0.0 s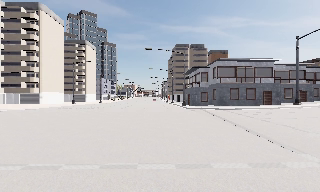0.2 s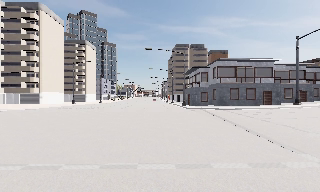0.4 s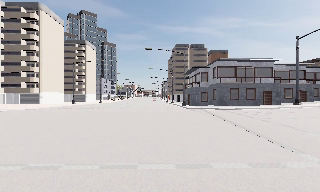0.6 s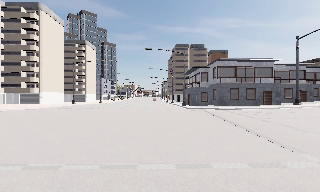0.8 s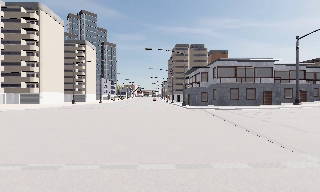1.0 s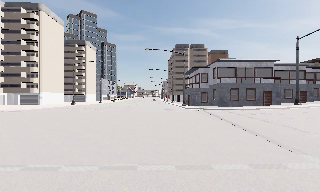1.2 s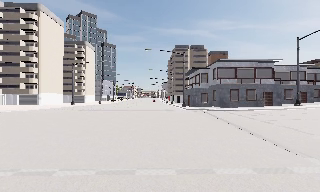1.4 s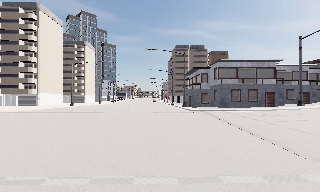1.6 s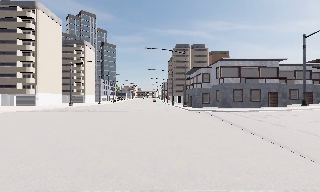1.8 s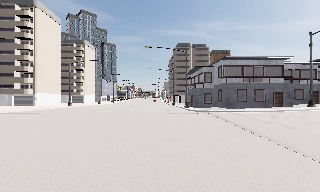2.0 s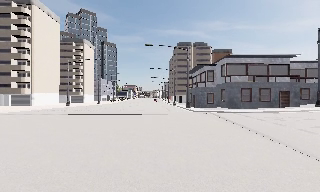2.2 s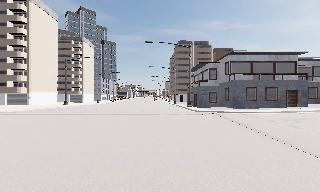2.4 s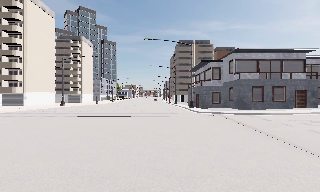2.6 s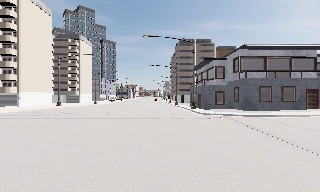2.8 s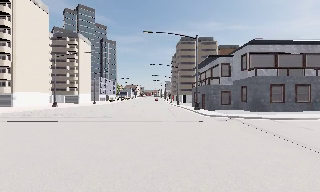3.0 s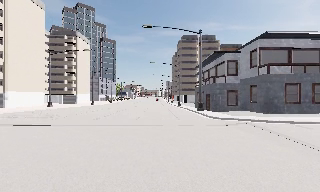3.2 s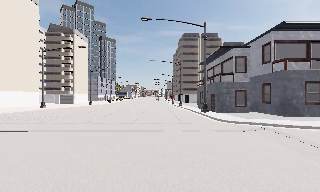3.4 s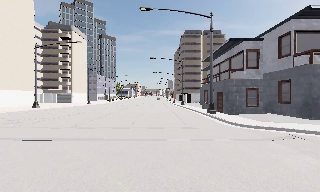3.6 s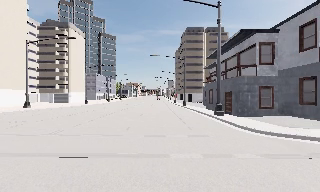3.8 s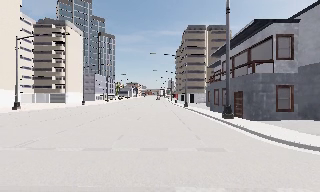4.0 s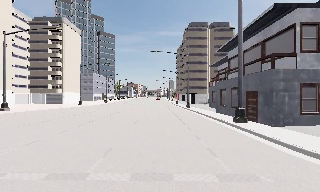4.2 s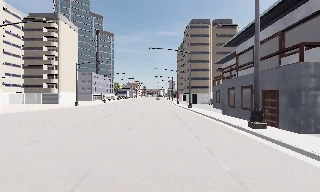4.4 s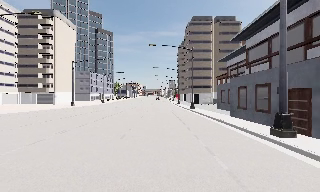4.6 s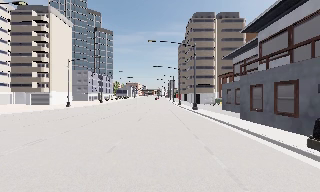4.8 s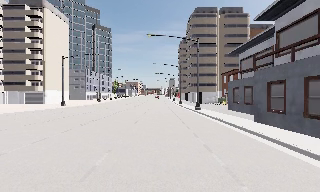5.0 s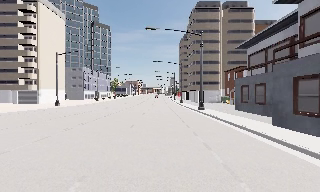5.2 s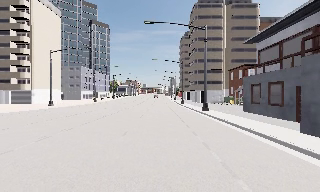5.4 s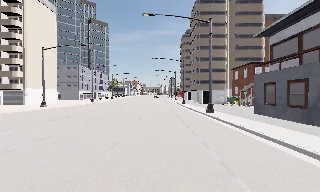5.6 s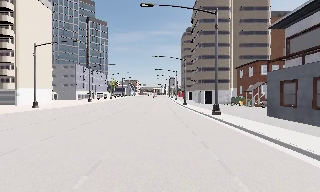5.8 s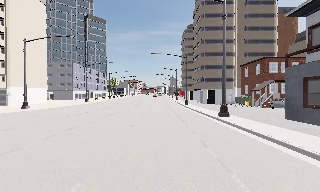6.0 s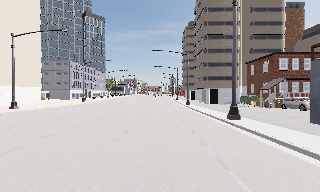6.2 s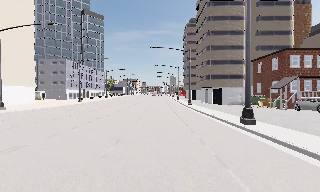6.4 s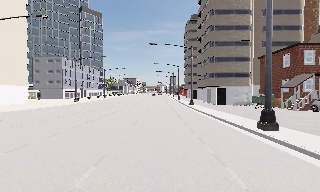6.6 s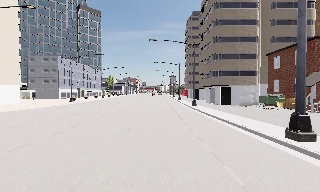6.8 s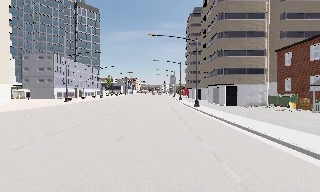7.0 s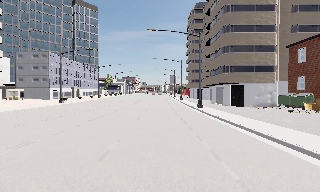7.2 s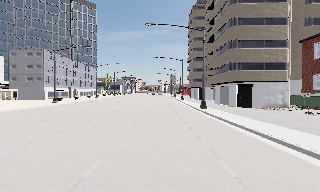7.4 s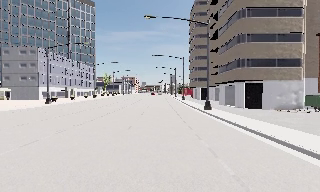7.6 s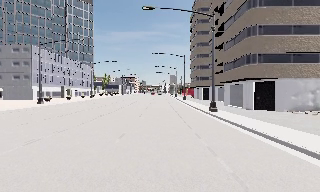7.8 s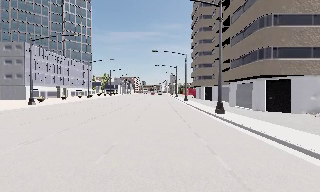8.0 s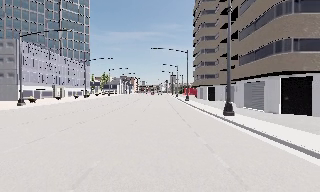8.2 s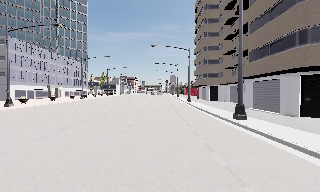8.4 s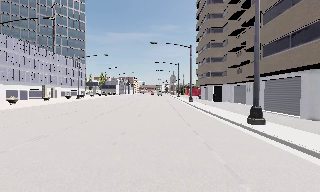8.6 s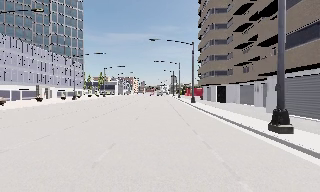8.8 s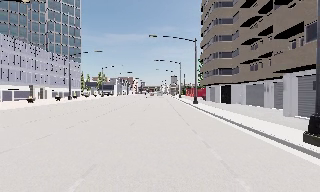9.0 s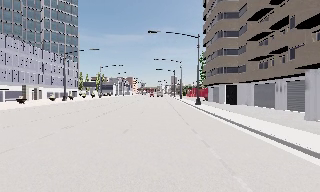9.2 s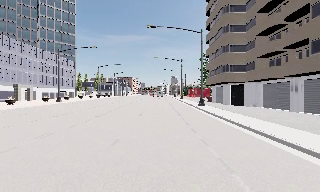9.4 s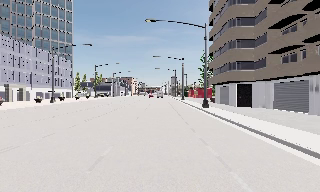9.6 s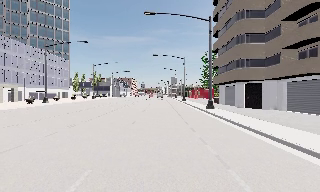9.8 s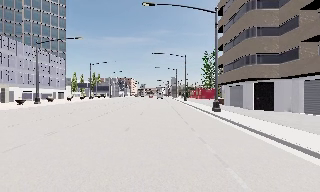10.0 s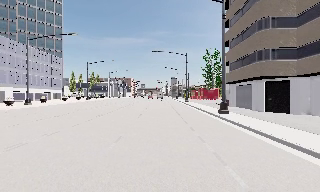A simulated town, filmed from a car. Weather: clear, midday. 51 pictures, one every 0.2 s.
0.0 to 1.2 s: The camera shifts only a little, or ends up much as it began.
1.2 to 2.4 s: The camera travels forward, about 5 m, so what stands in front looms larger. It gains speed.
2.4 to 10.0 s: The camera travels forward, about 70 m, so what stands in front looms larger.
The film runs forward here.
